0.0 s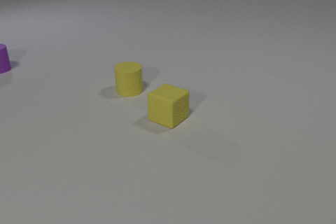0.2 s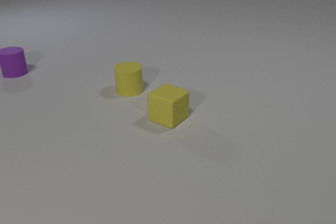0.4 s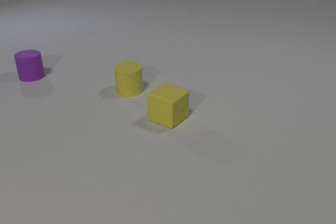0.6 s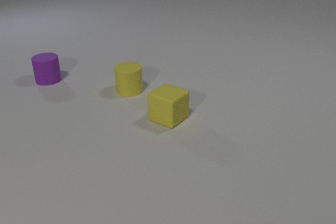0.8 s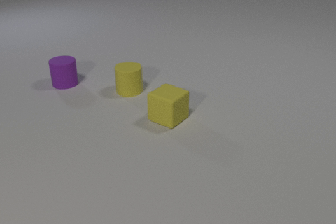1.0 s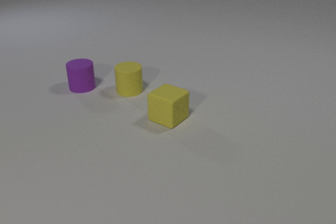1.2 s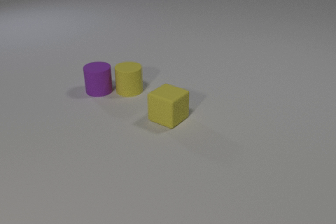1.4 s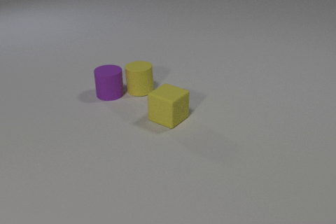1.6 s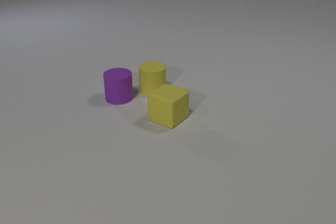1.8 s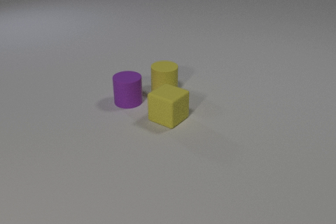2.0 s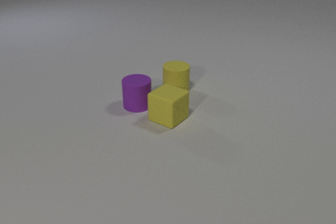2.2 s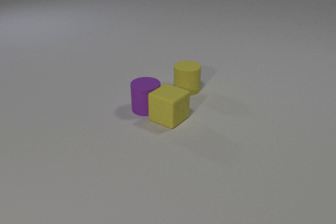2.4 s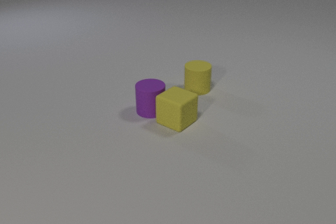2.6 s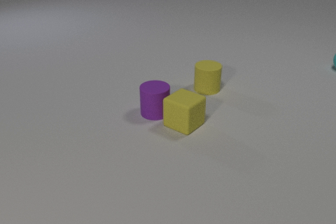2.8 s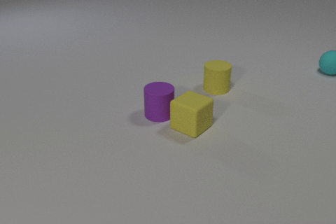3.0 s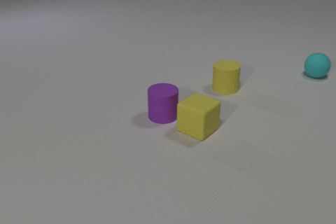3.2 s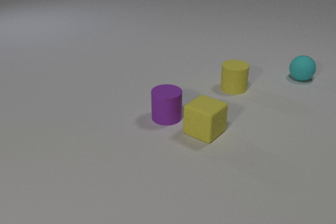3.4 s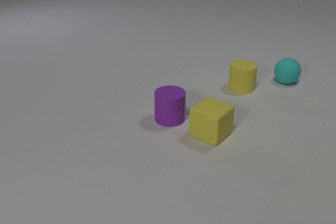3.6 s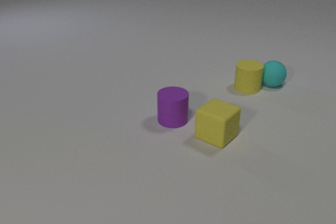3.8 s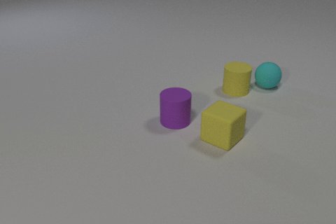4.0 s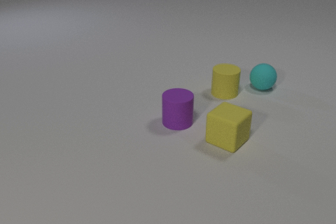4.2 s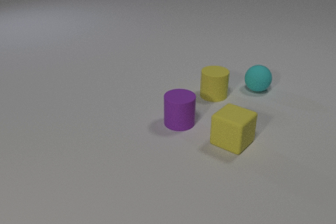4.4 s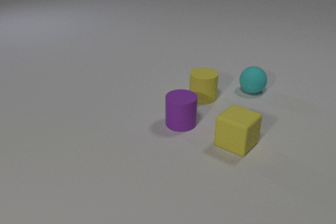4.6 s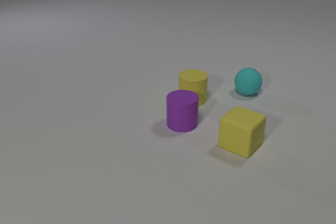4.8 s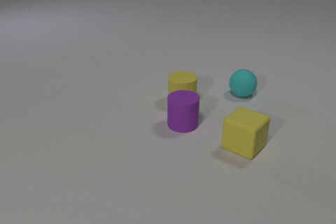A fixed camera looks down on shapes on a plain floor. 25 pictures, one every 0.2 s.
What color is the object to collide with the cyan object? yellow.
What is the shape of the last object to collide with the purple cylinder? cube.
How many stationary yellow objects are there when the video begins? 2.
0.0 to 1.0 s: The purple rubber cylinder slides to the right and toward the camera.
1.0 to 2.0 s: The purple rubber cylinder slides to the right and toward the camera. The yellow rubber cylinder slides to the right. The purple rubber cylinder and the yellow rubber cylinder collide.
2.0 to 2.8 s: The purple rubber cylinder slides to the right and toward the camera. The yellow rubber cylinder slides to the right. The yellow rubber cube slides to the right and toward the camera. The cyan rubber sphere comes in at the right edge, rolls toward the camera and to the left. The purple rubber cylinder and the yellow rubber cube collide.
2.8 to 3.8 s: The purple rubber cylinder slides to the right and toward the camera. The yellow rubber cylinder slides to the right. The yellow rubber cube slides to the right and toward the camera. The cyan rubber sphere rolls to the left and toward the camera. The yellow rubber cylinder and the cyan rubber sphere collide.
3.8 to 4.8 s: The purple rubber cylinder slides to the right. The yellow rubber cylinder slides to the left and toward the camera. The yellow rubber cube slides to the right and toward the camera. The cyan rubber sphere rolls toward the camera and to the left.
